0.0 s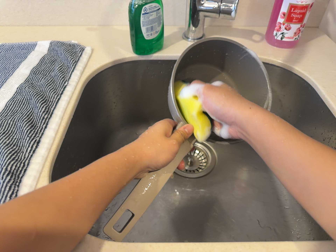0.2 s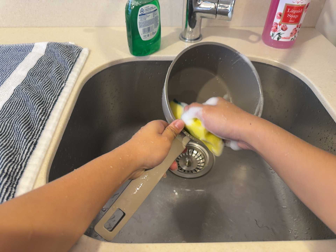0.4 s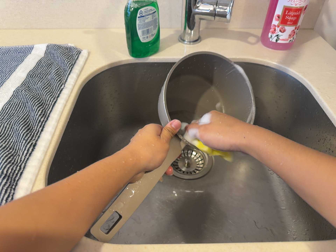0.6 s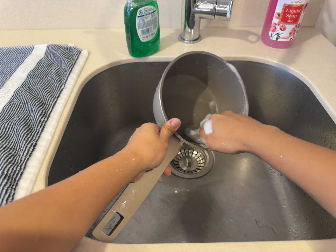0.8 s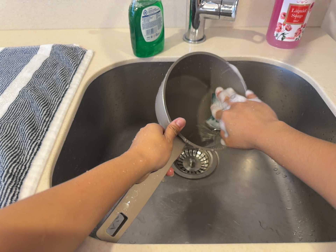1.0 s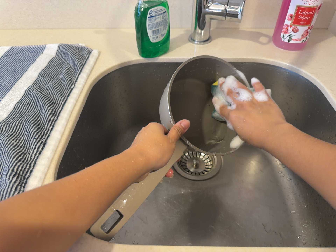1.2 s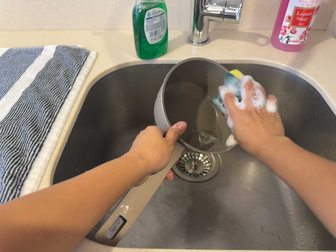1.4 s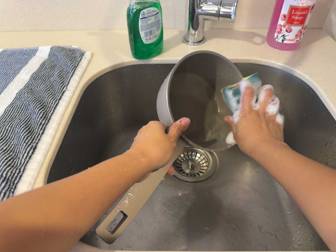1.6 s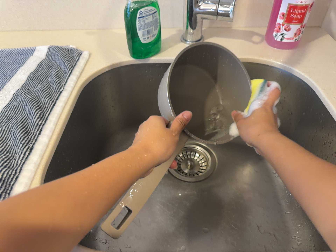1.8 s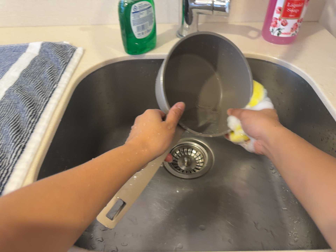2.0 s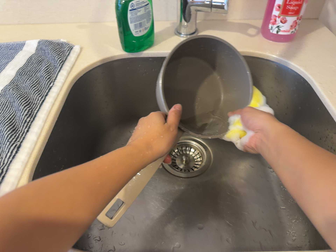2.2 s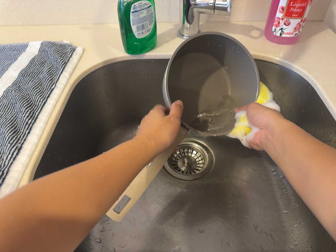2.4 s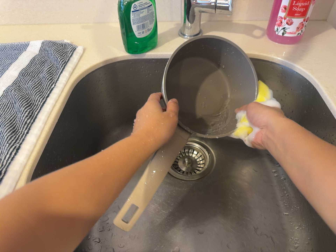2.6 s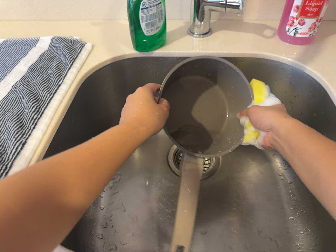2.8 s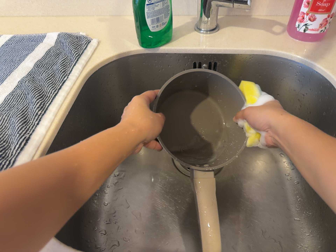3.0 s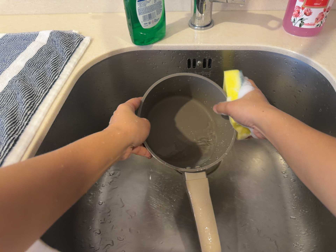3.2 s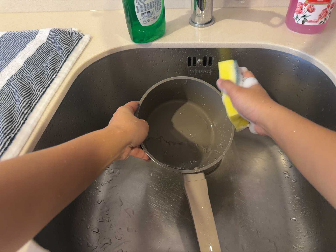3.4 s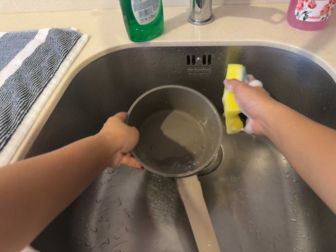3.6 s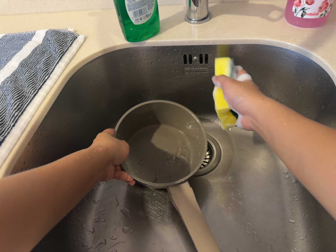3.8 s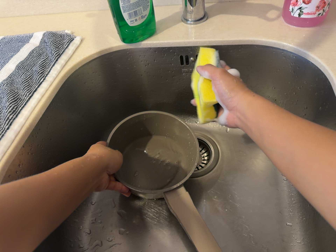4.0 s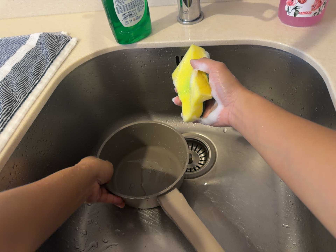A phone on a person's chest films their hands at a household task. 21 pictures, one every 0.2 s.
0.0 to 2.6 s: The camera shifts only a little, or ends up much as it began.
2.6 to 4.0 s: The camera travels to its right, about 10 cm.
The film runs backward here.
